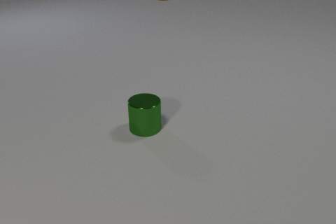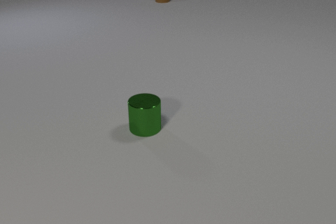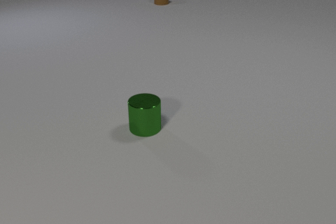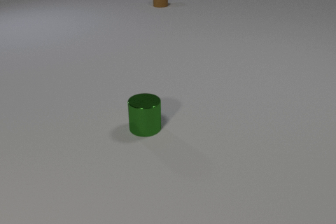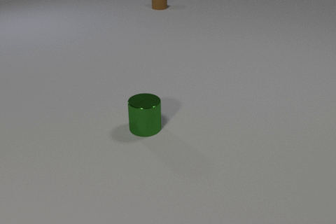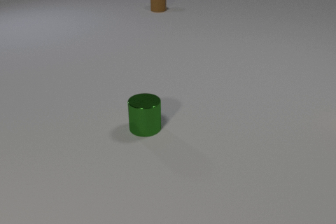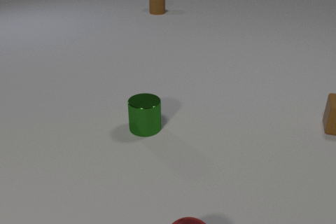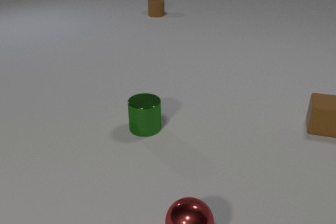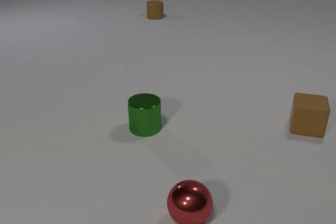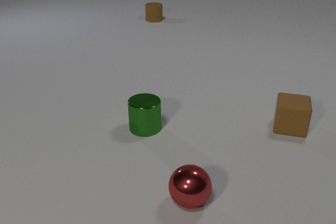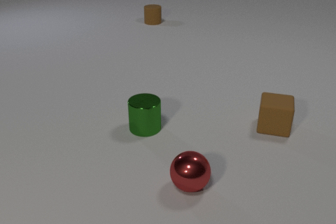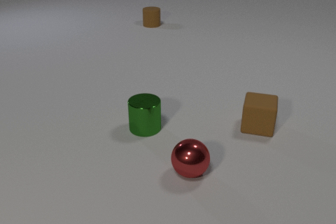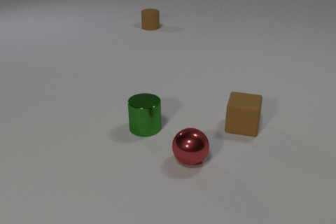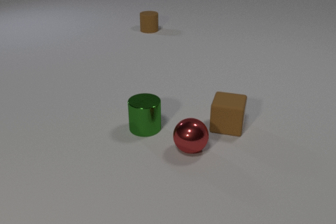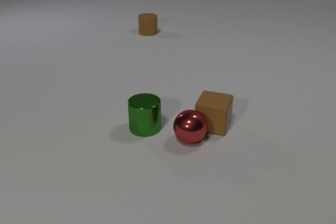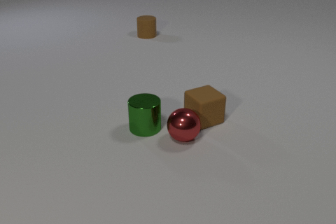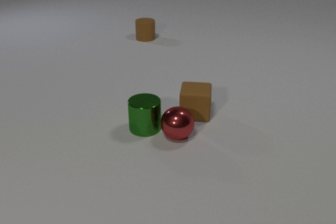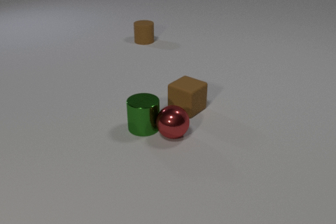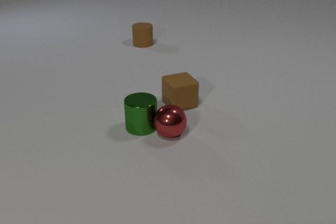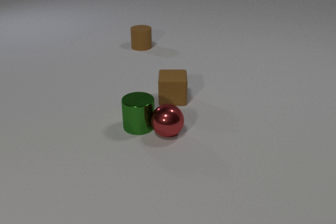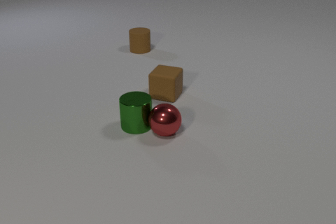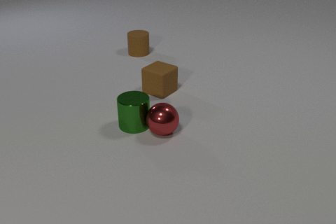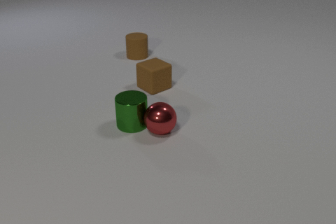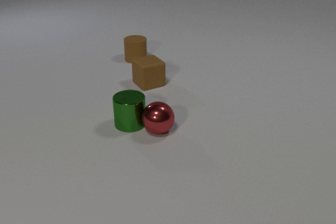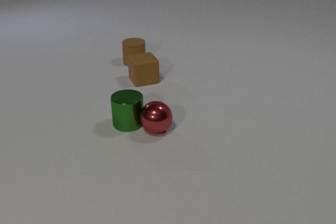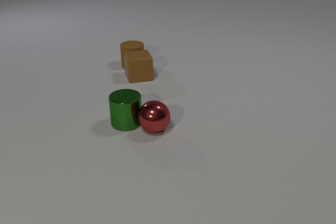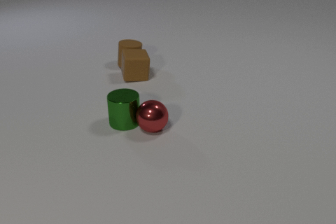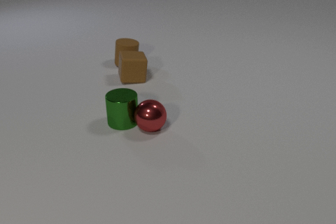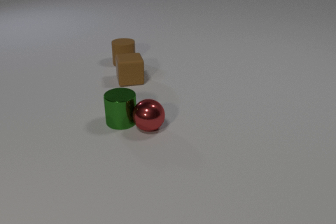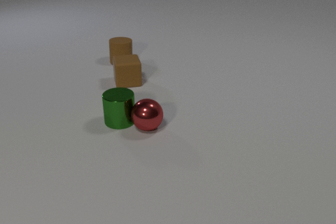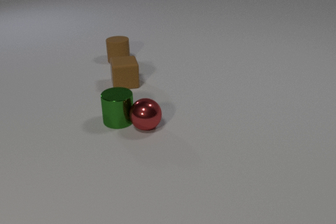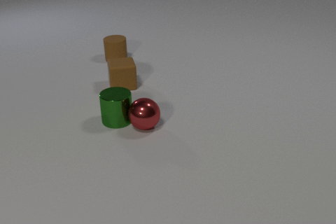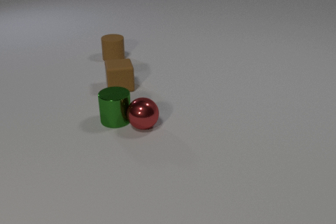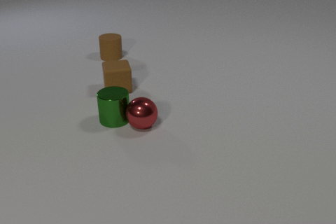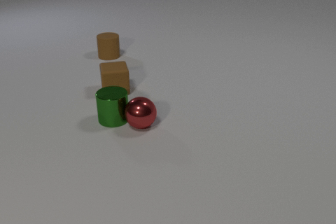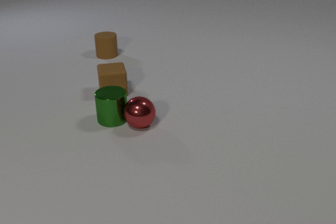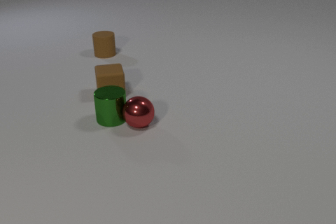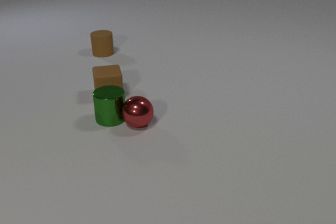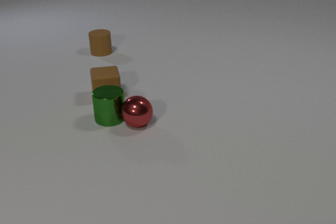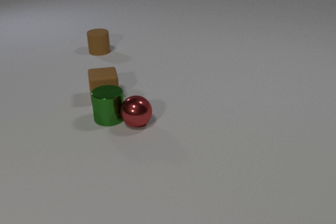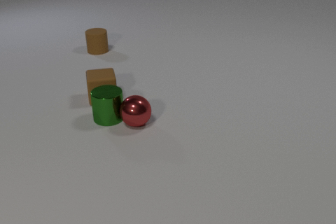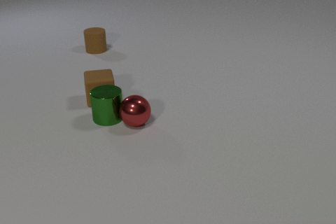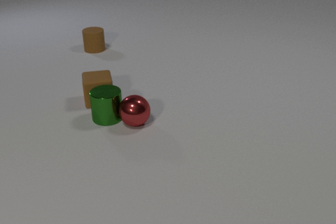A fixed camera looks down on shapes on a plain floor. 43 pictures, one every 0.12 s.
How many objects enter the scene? 2.
Are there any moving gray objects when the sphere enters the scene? no.
What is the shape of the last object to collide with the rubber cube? cylinder.
0.00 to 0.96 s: The brown rubber cube comes in at the right edge, slides to the left and toward the camera. The red metal sphere comes in at the bottom edge, rolls away from the camera. The brown rubber cylinder slides toward the camera.
0.96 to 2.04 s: The brown rubber cube slides to the left. The red metal sphere rolls away from the camera. The brown rubber cylinder slides toward the camera. The brown rubber cube and the red metal sphere collide. The red metal sphere and the green metal cylinder collide.
2.04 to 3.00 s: The brown rubber cube slides away from the camera and to the left. The red metal sphere rolls to the left and away from the camera. The brown rubber cylinder slides toward the camera. The green metal cylinder slides to the left and away from the camera.
3.00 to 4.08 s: The brown rubber cube slides toward the camera and to the left. The red metal sphere rolls to the left and away from the camera. The brown rubber cylinder slides away from the camera and to the left. The green metal cylinder slides to the left and away from the camera. The brown rubber cube and the brown rubber cylinder collide.
4.08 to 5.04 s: The brown rubber cube slides toward the camera and to the left. The brown rubber cylinder slides away from the camera and to the left. The green metal cylinder moves, and ends about where it began.
